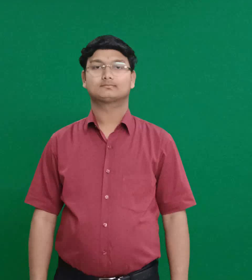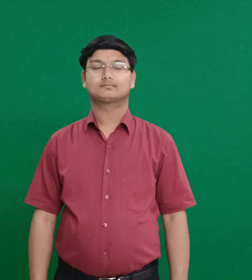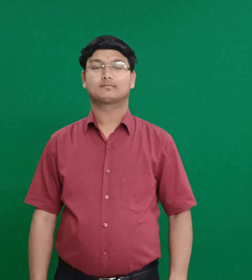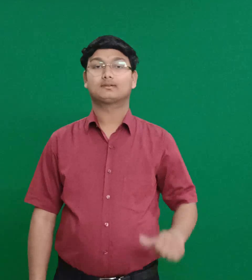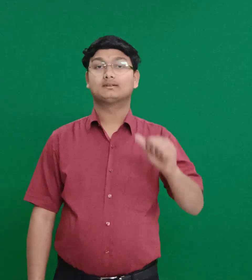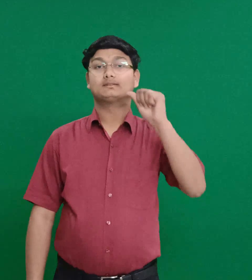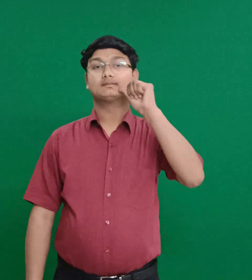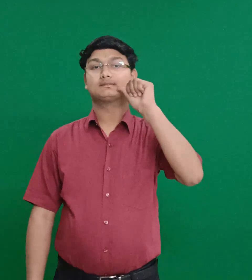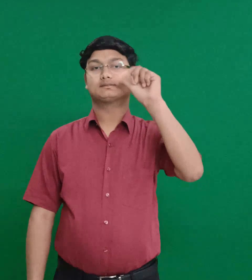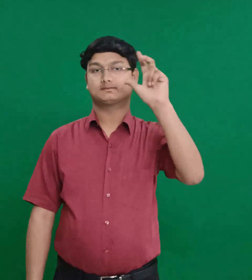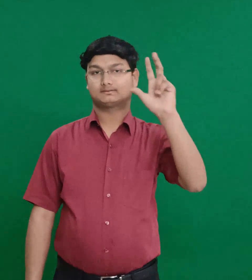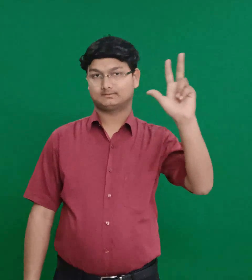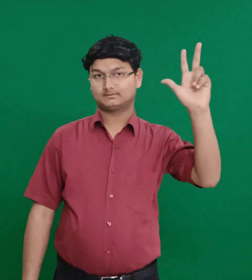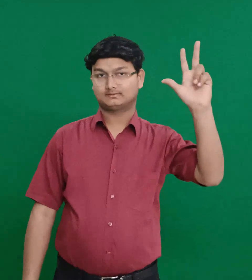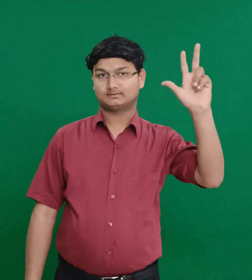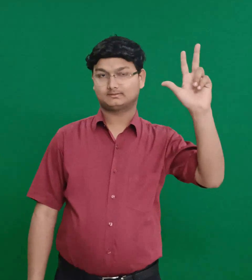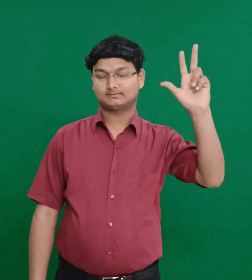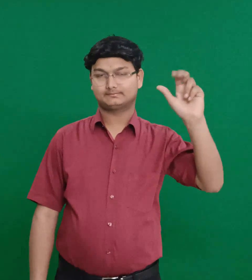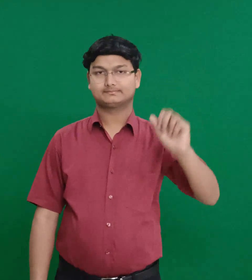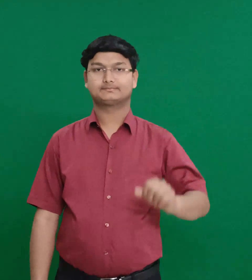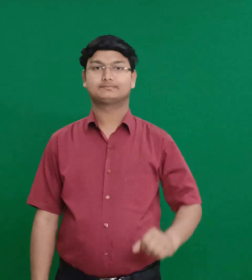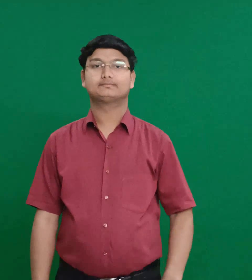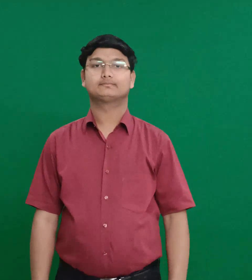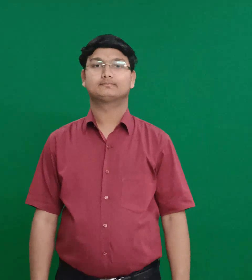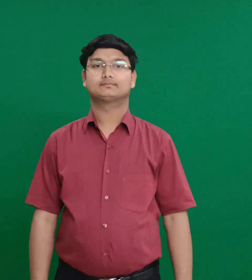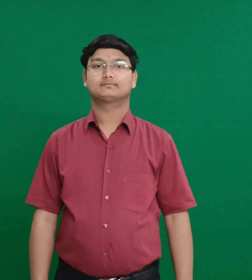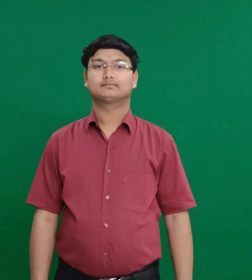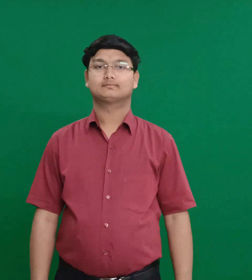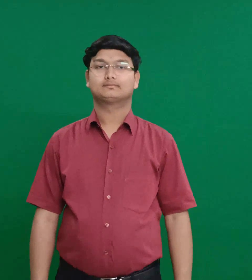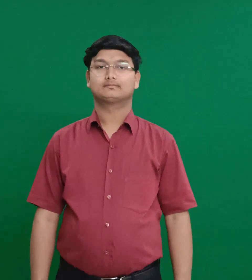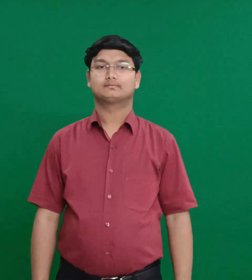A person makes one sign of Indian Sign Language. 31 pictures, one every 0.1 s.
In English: asaph
